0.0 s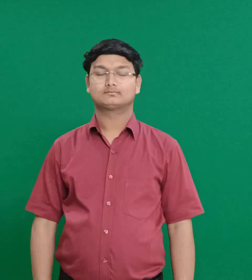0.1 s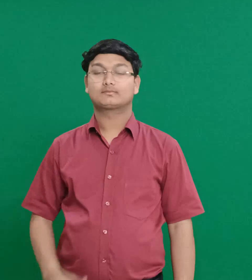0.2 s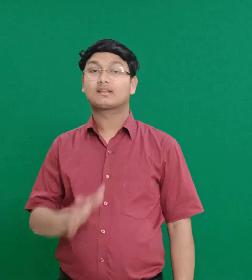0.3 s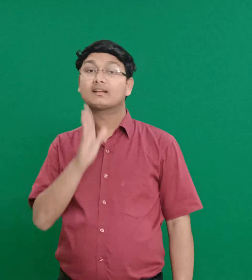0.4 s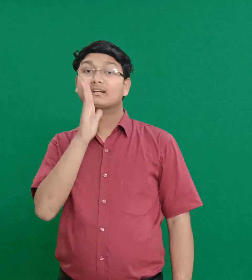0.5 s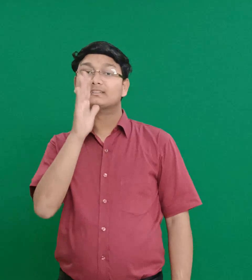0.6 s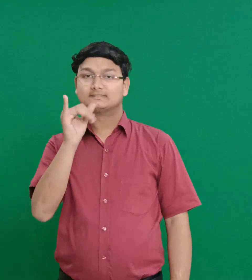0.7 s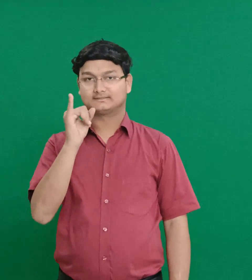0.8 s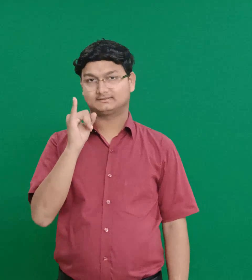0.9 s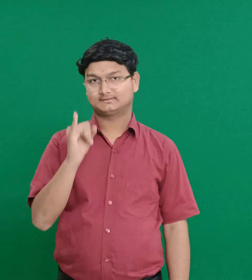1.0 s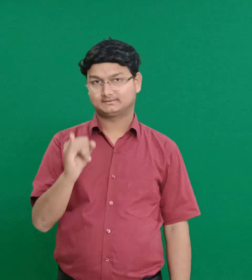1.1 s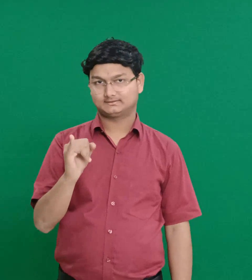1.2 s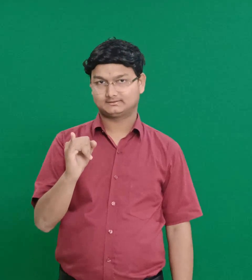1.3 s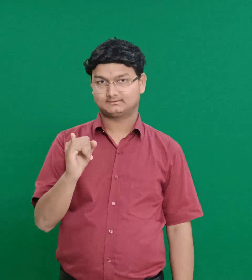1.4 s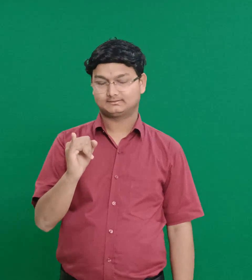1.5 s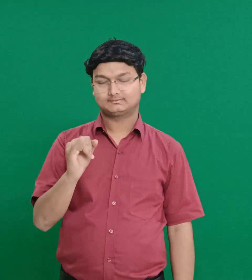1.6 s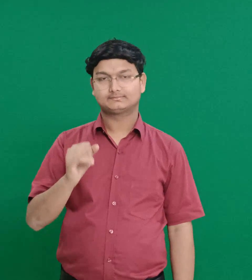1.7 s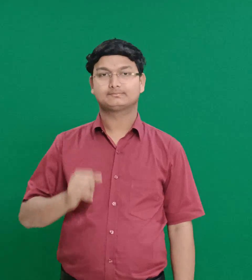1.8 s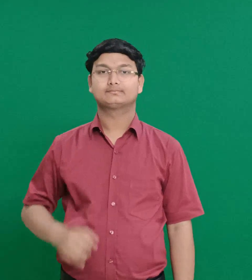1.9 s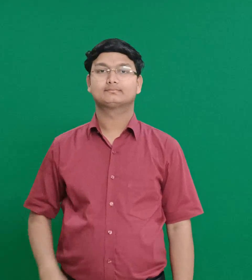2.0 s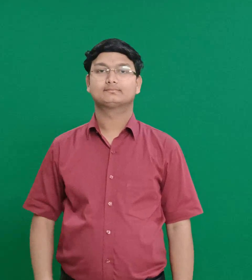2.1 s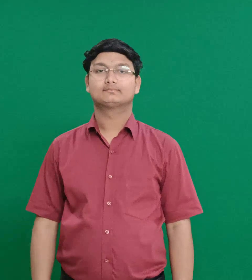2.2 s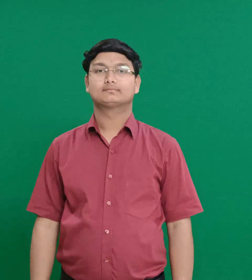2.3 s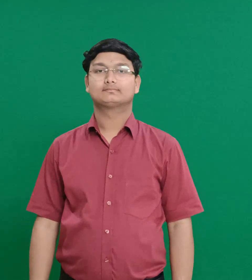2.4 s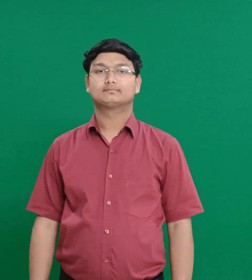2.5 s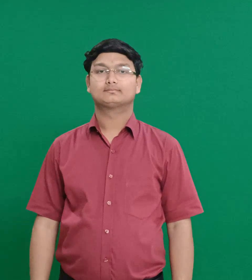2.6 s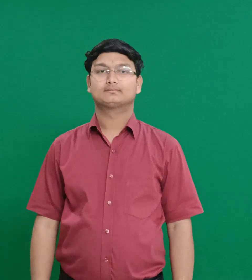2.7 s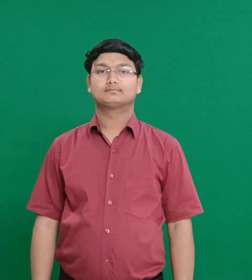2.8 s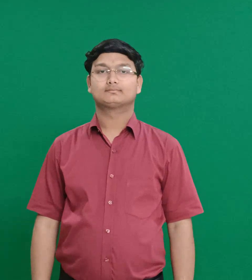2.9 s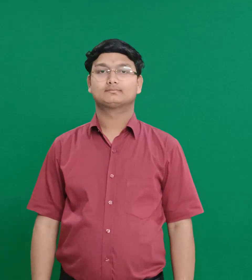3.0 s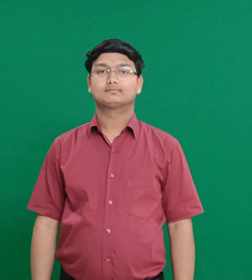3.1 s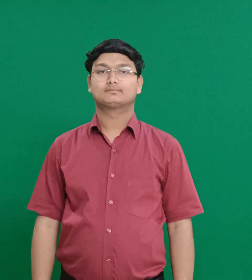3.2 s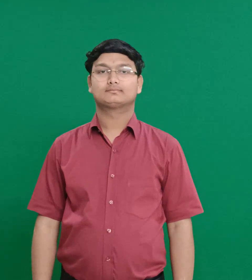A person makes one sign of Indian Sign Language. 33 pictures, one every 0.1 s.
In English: doeg
